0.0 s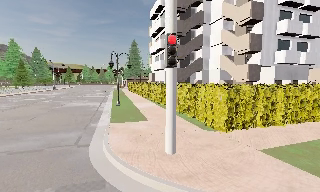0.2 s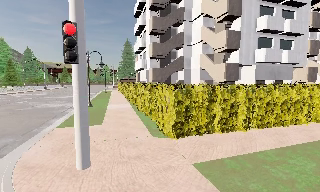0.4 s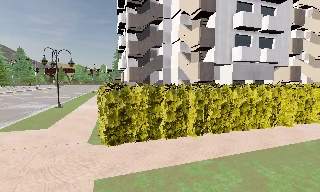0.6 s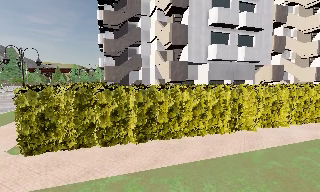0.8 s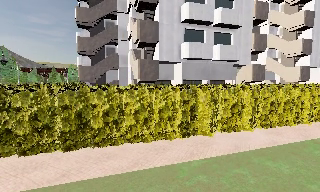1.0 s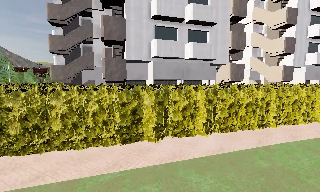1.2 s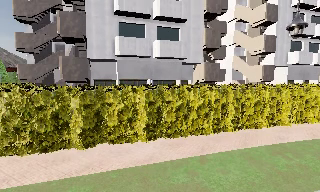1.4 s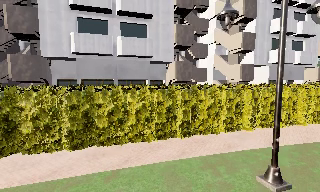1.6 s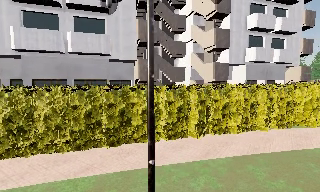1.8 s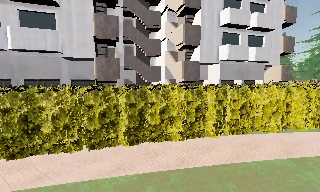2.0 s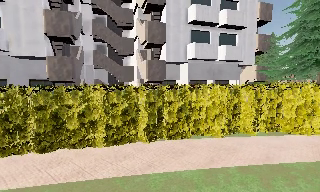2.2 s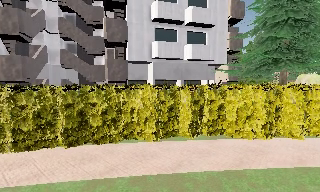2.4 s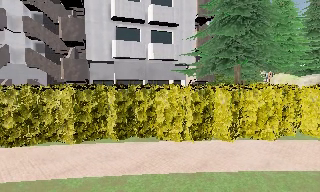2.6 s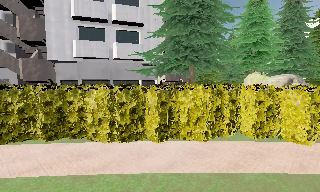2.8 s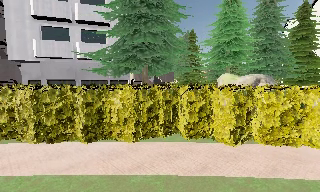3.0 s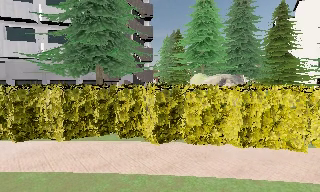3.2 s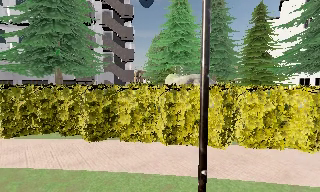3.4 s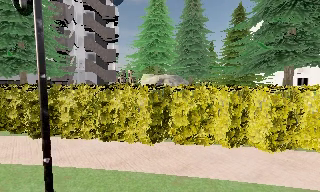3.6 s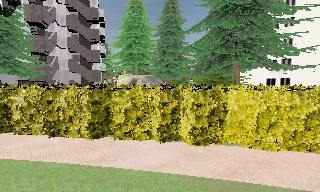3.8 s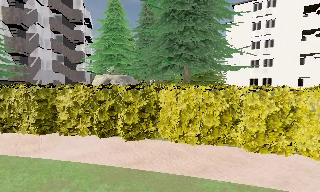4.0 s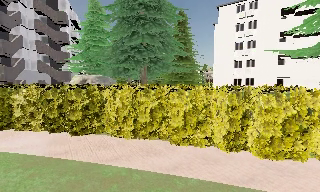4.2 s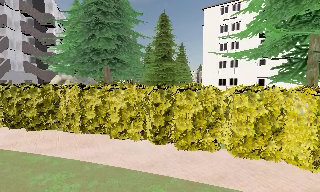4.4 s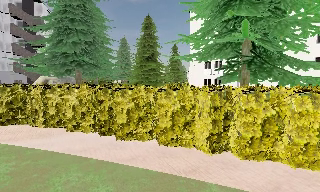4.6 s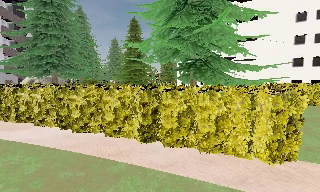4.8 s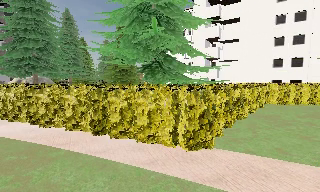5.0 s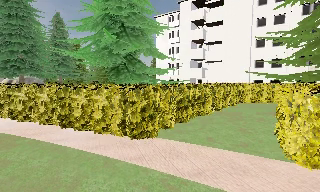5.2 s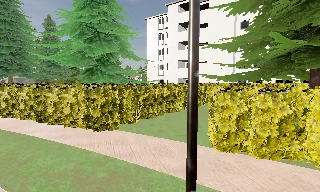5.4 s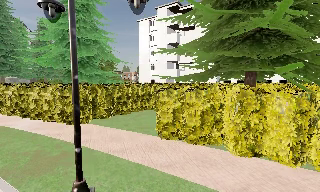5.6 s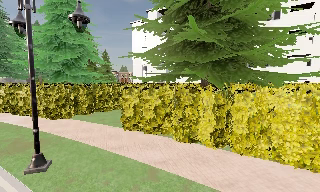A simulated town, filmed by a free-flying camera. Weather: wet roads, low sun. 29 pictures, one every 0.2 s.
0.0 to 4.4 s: The camera travels to its right, about 50 m, so close, fixed things drift to the left.
4.4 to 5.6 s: The camera travels to its right and backward, about 12 m, so close, fixed things drift to the left.
The film runs backward here.
